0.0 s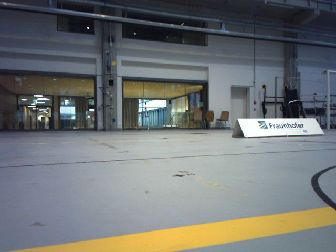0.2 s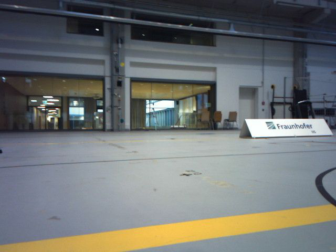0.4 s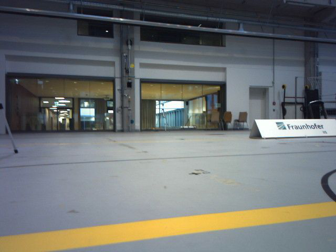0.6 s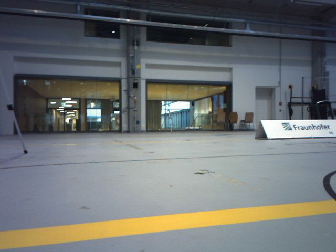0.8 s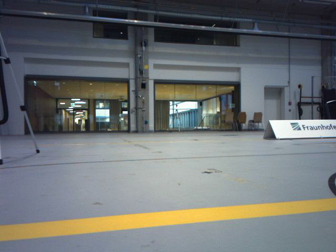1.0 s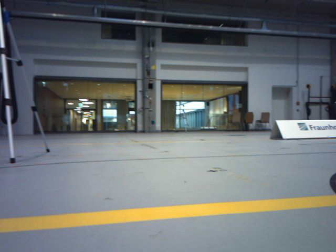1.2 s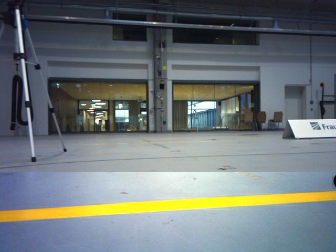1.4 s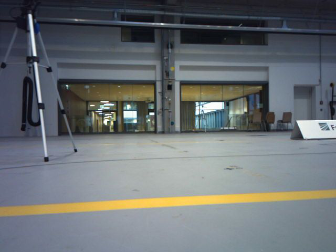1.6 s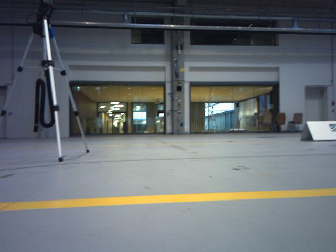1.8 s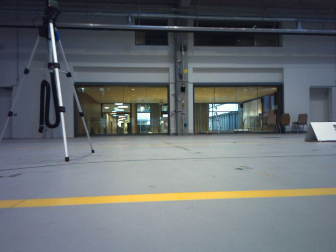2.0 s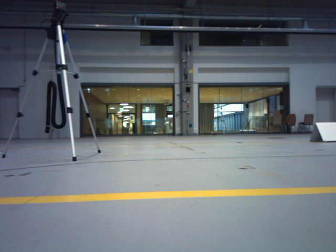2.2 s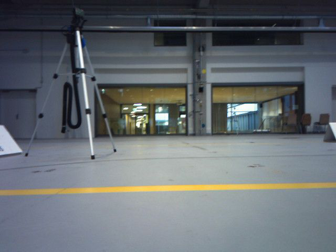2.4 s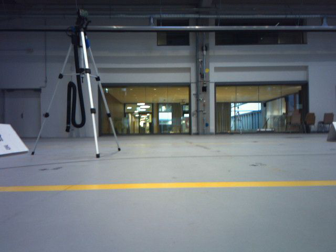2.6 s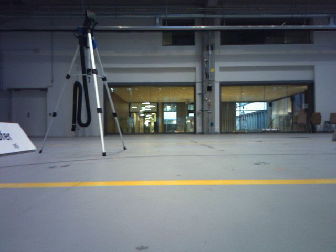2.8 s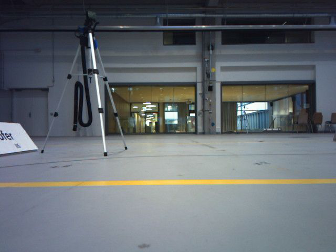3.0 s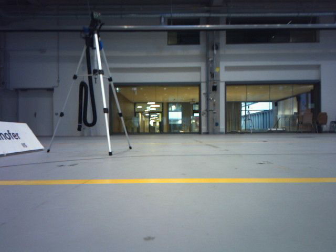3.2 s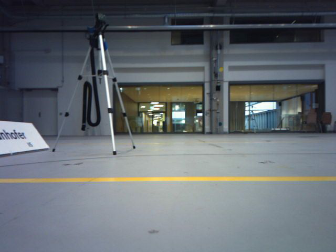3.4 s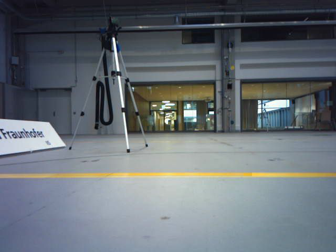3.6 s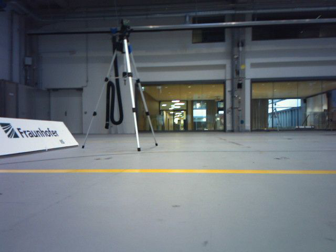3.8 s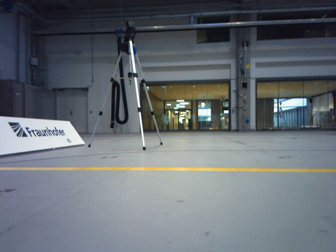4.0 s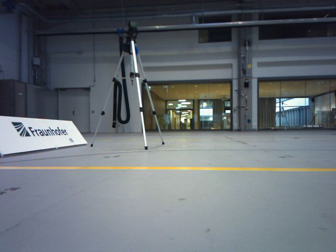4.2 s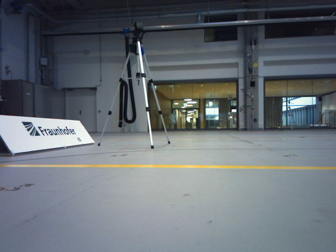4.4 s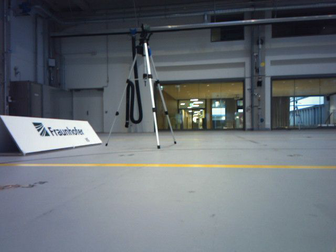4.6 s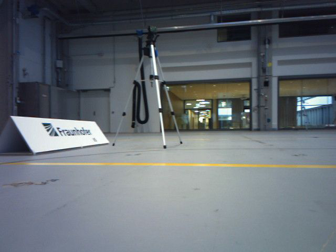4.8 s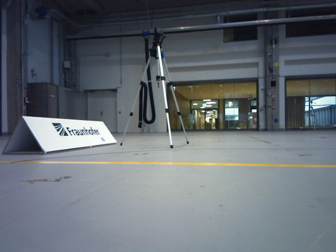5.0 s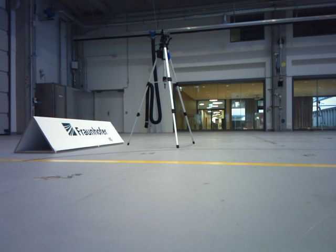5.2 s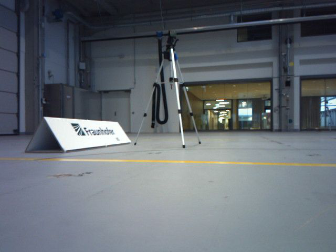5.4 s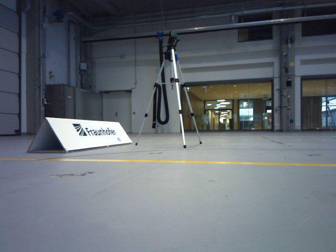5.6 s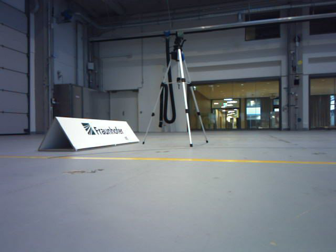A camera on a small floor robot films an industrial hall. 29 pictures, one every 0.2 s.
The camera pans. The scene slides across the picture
to the right.
The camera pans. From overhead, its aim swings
counterclockwise.
0.0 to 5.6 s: The scene slides to the right, as the camera pans about 35 degrees to its left. It travels backward, about 1 m.
The film runs backward here.
